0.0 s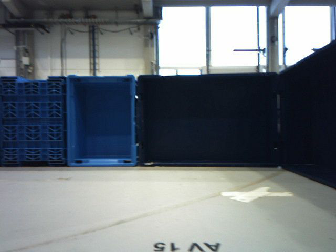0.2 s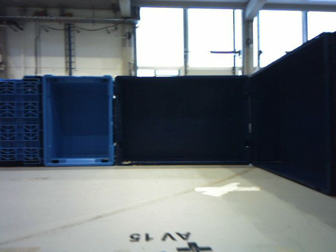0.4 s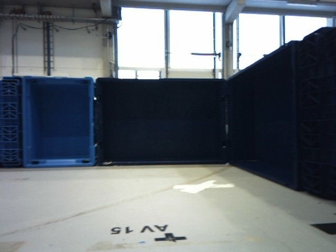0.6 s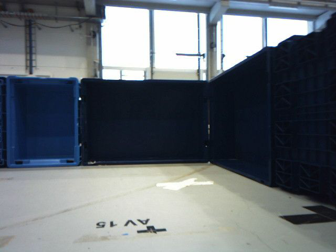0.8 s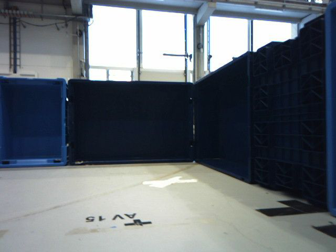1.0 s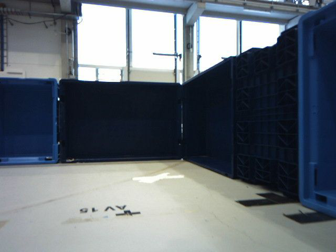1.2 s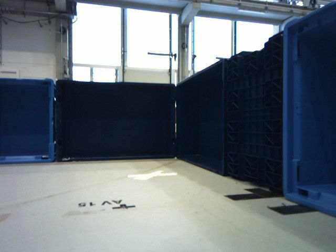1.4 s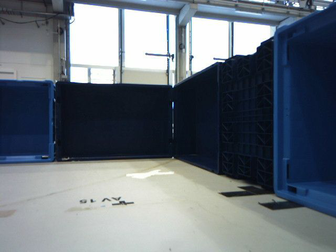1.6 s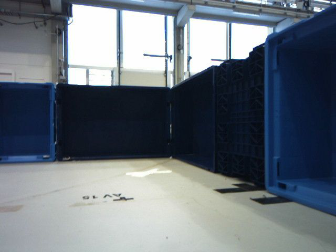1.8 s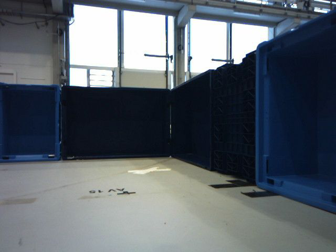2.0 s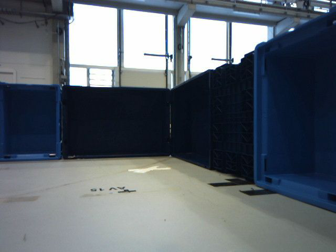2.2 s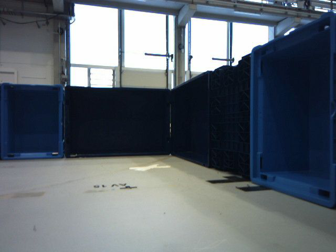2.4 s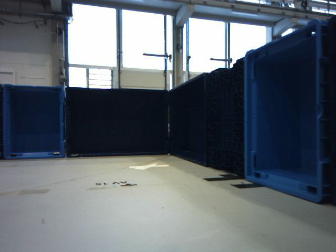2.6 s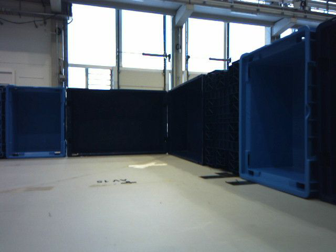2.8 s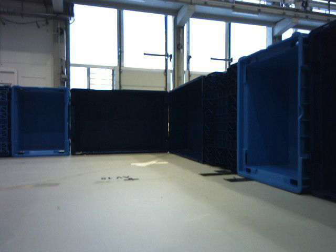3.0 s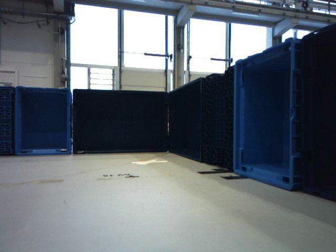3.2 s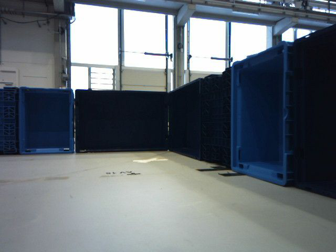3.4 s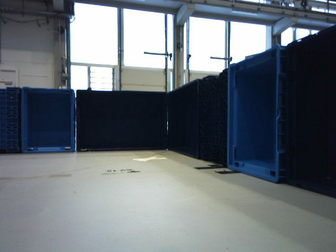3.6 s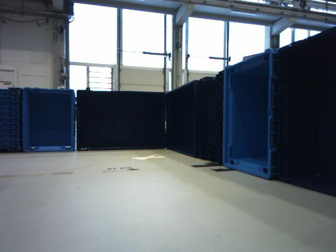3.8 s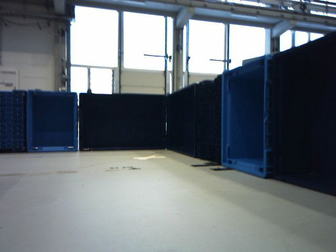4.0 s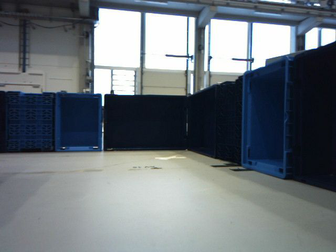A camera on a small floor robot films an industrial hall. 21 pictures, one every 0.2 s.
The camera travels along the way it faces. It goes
backward.
0.0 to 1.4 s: The camera swings to its right by about 20 degrees, and the scene slides to the left. It travels backward, about 0.3 m, so what stands in front gets smaller.
1.4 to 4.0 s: The camera travels backward, about 0.5 m, so what stands in front gets smaller.
The film runs backward here.
